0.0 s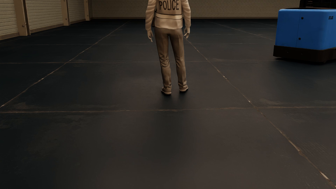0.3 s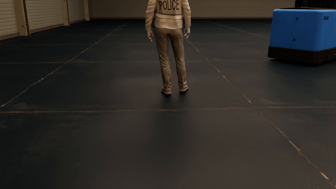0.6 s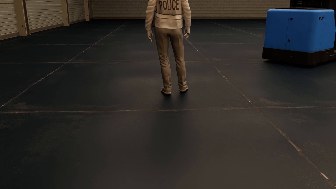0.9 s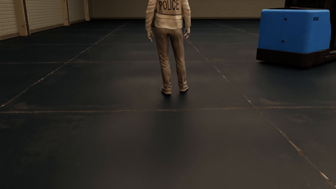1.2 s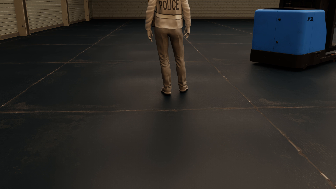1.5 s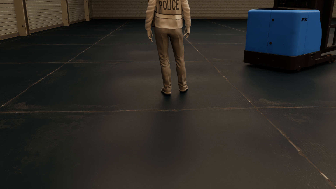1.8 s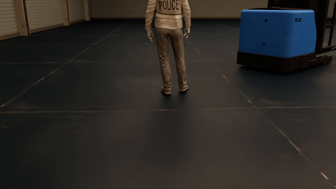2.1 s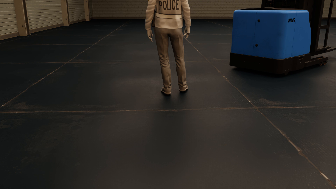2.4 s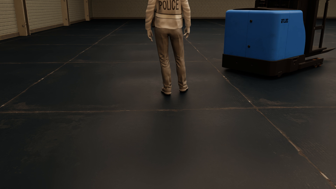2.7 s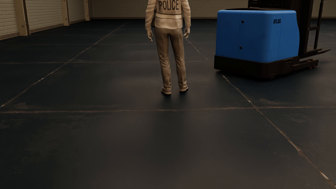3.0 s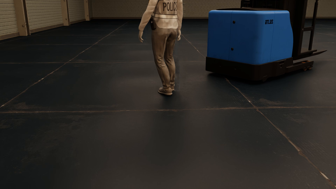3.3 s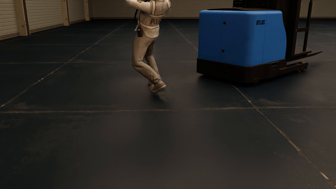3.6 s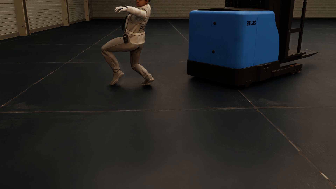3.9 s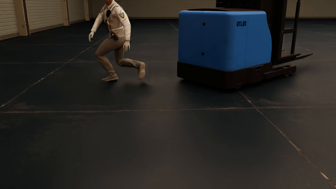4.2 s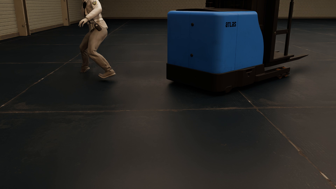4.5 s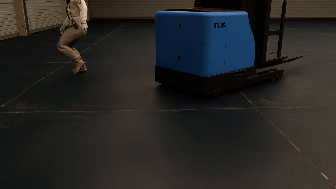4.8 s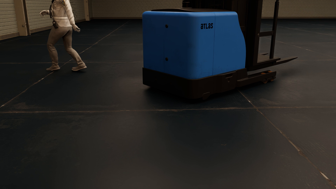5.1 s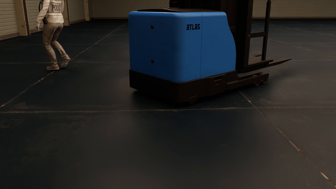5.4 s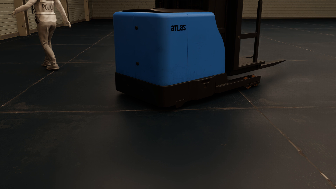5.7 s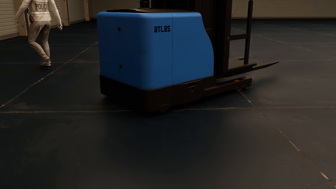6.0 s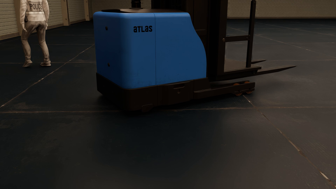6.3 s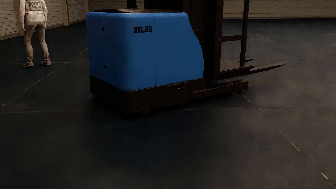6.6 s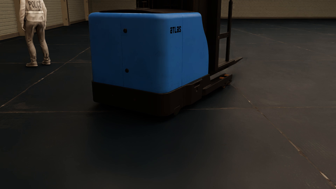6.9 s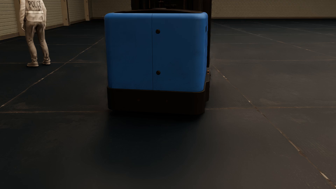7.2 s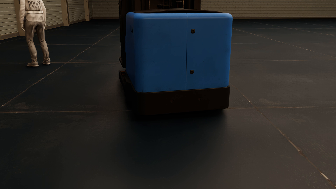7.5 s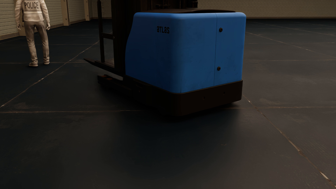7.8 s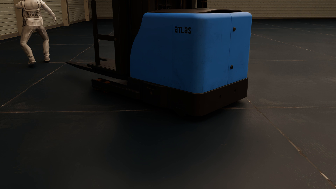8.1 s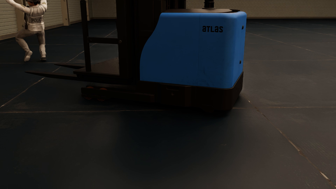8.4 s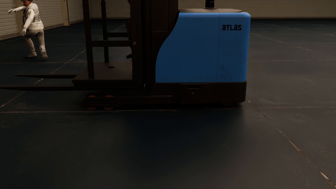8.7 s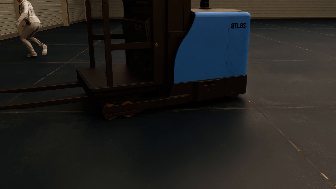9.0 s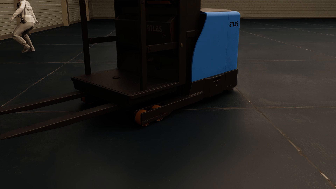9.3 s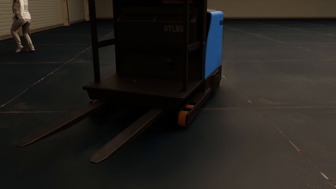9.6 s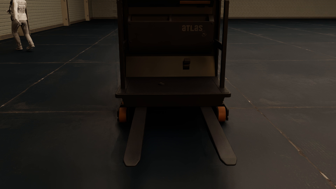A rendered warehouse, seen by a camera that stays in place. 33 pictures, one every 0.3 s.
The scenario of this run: Near miss between a forklift and a person.
